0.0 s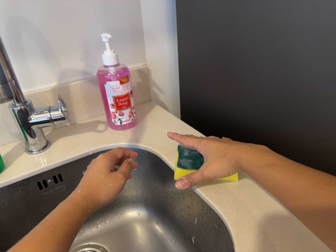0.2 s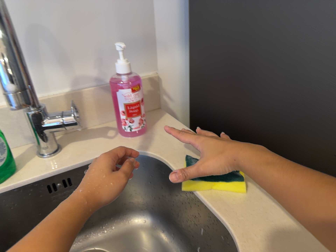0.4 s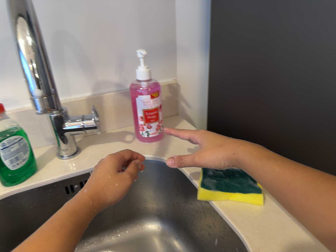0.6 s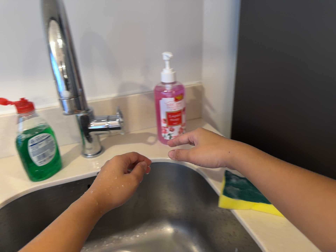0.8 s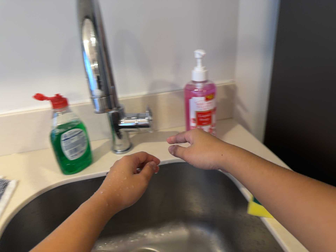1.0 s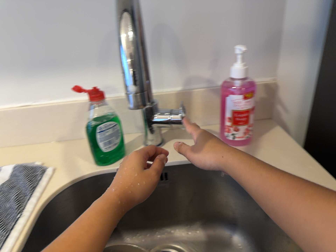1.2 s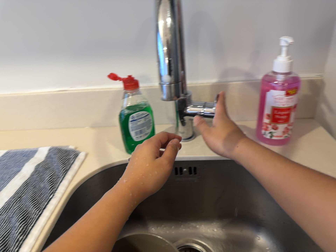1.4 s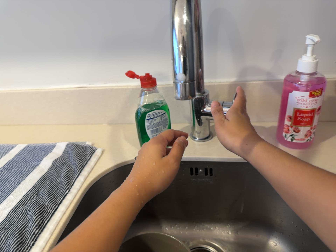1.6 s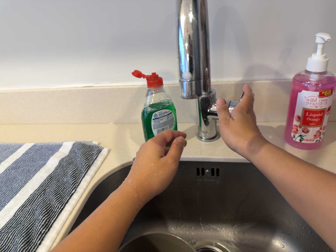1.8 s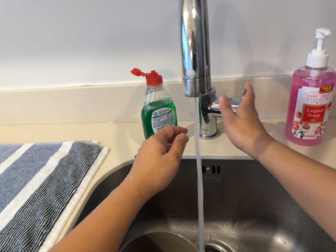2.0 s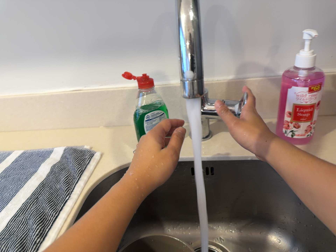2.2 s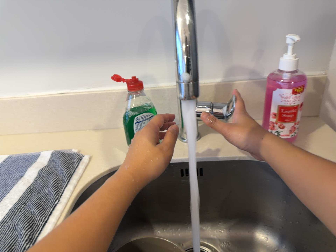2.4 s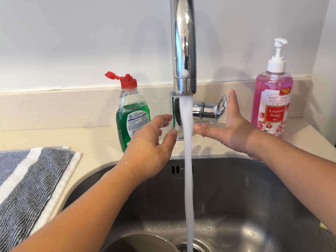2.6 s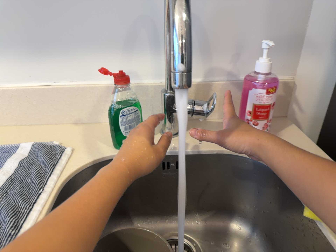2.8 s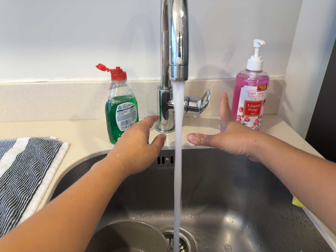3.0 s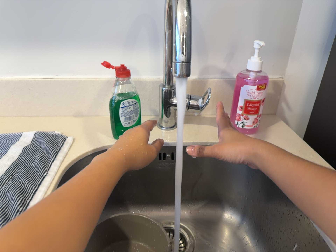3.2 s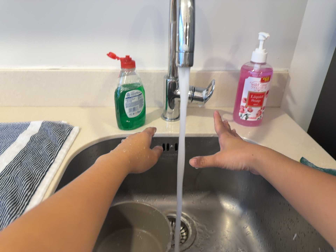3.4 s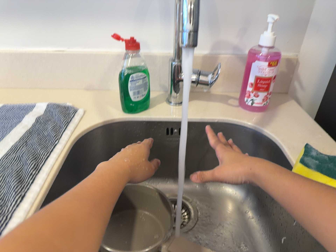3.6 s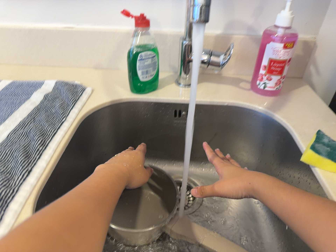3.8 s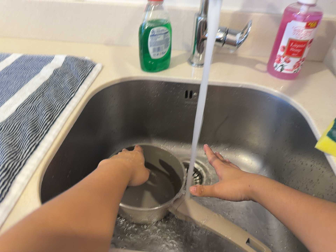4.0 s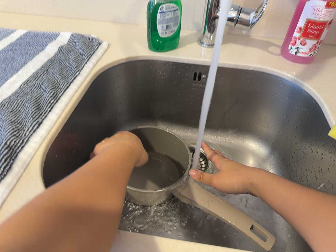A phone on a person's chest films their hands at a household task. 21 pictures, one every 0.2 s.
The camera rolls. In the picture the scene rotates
clockwise.
0.0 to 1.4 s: The camera pans to its left by about 35 degrees. It rolls about its line of sight by about 20 degrees, and the scene rotates clockwise.
1.4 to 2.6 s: The scene slides to the left, as the camera pans about 10 degrees to its right.
2.6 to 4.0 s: The camera's aim tips toward the bottom of its view by about 15 degrees, and the scene shifts upward. It rolls about its line of sight by about 10 degrees, and the scene rotates clockwise.
The film runs backward here.
